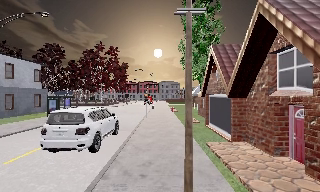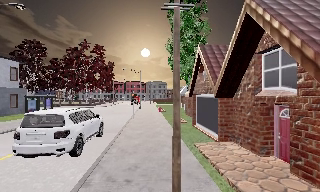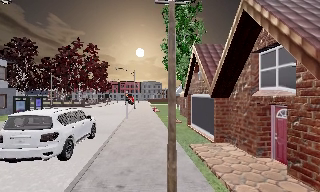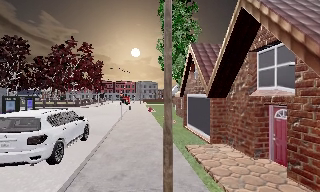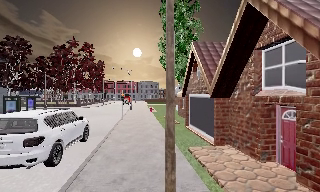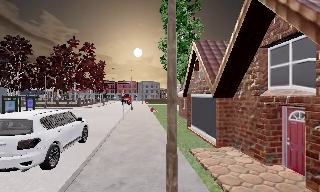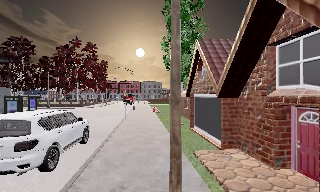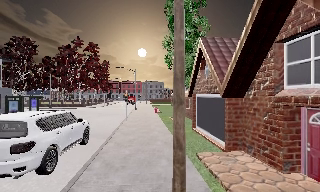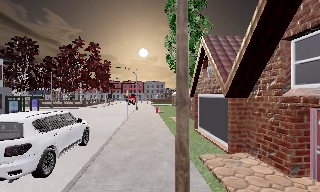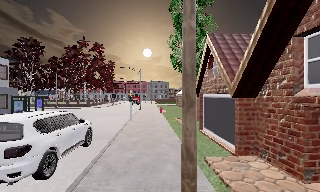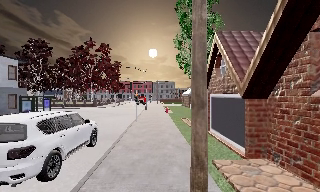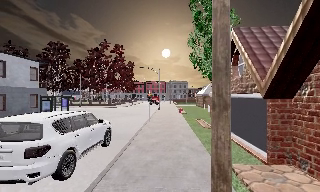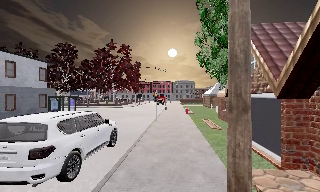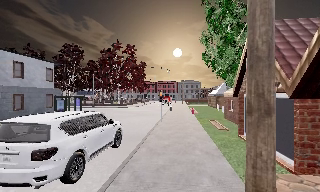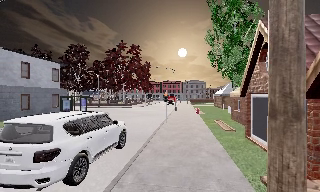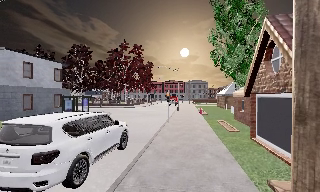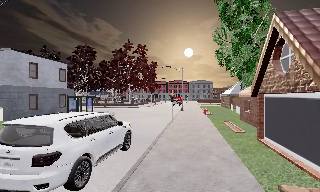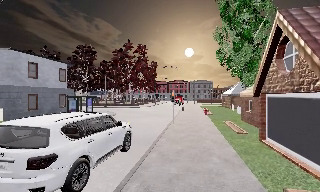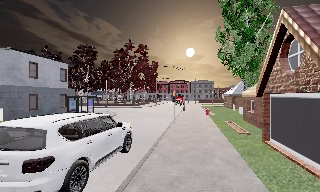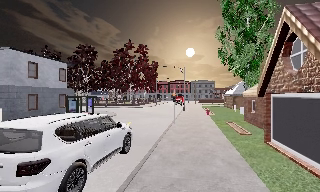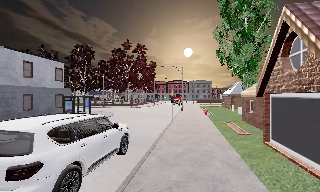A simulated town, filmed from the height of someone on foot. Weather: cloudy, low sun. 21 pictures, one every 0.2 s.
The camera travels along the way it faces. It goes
forward.
0.0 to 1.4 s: The camera travels forward, about 2 m, so what stands in front looms larger.
1.4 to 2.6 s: The scene slides to the right, as the camera pans about 15 degrees to its left. It travels forward, about 1 m, so what stands in front looms larger.
2.6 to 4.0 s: The camera travels forward, about 1 m, so what stands in front looms larger.
The film runs forward here.
